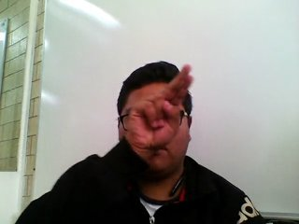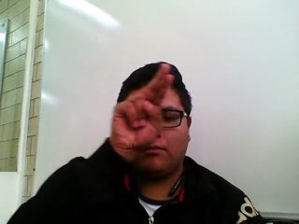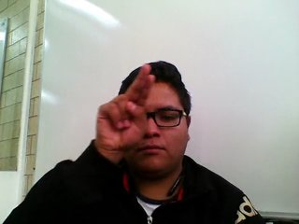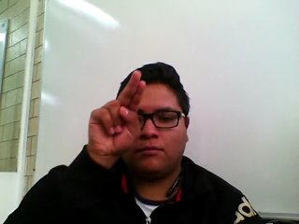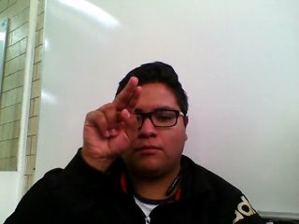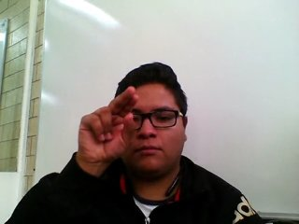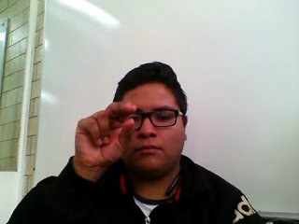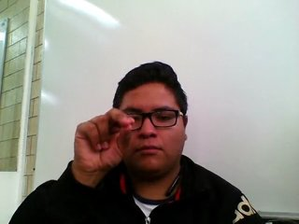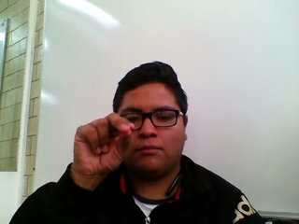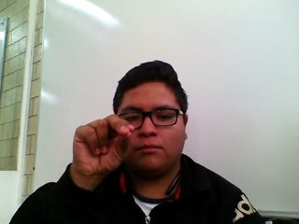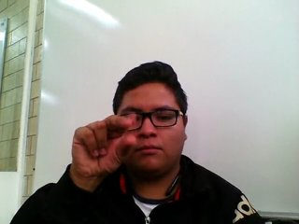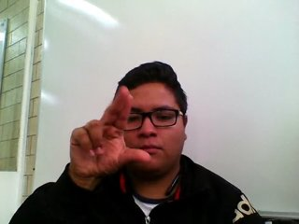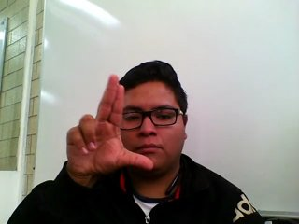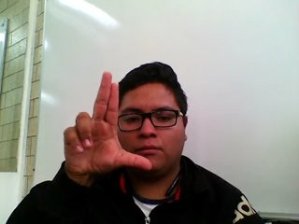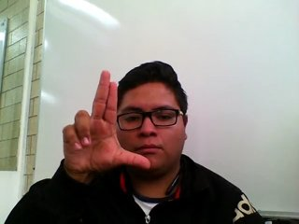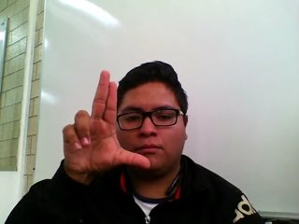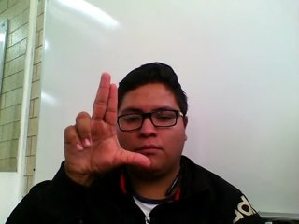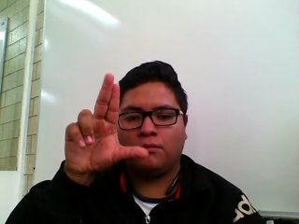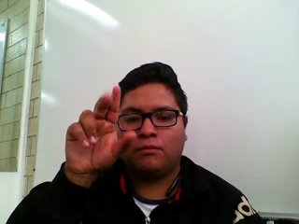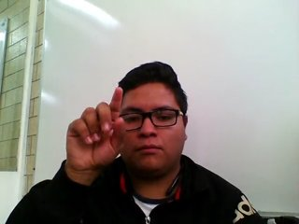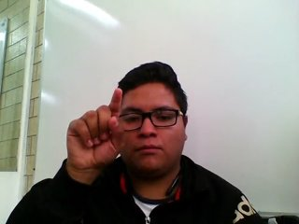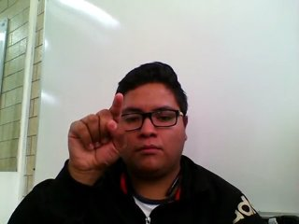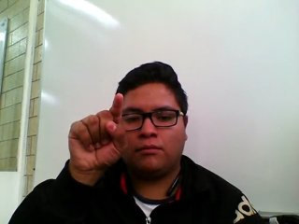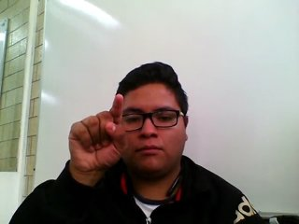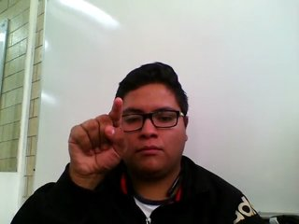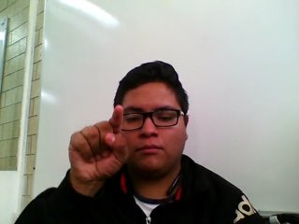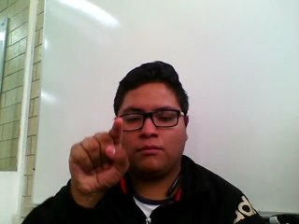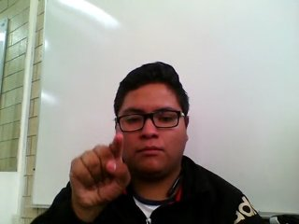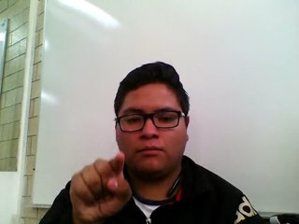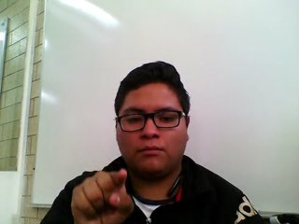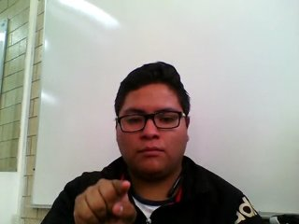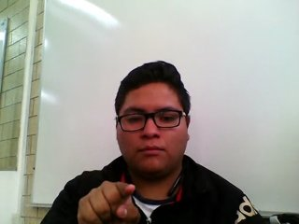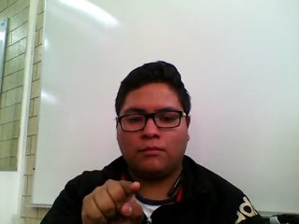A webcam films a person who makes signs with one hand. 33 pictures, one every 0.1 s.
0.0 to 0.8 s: Pointing with two fingers.
0.9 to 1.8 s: Zoom in.
1.9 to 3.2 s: Pointing with one finger.
